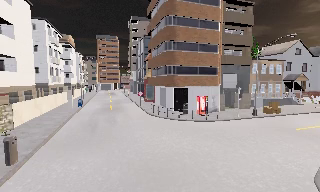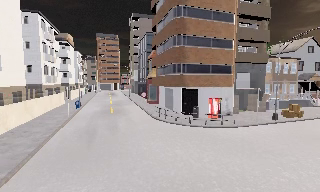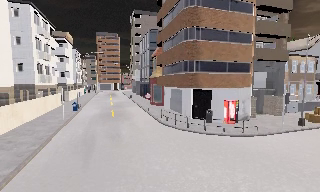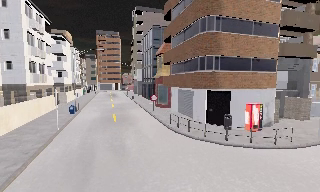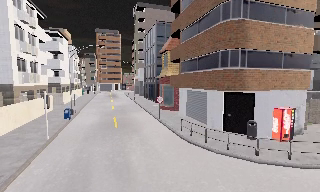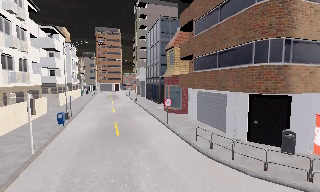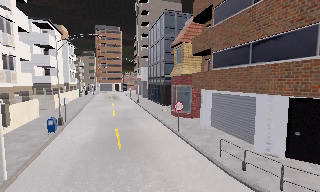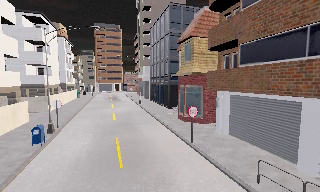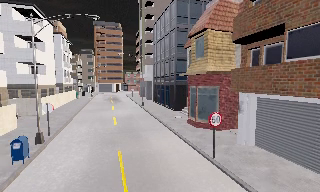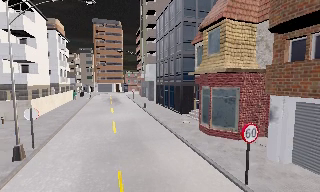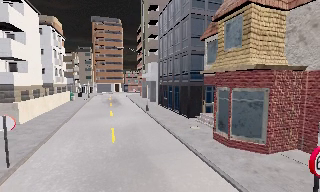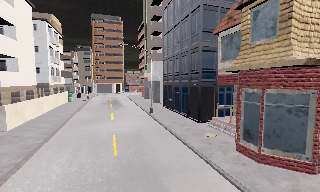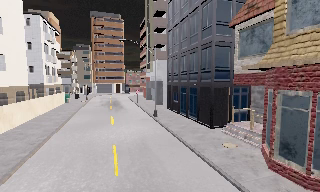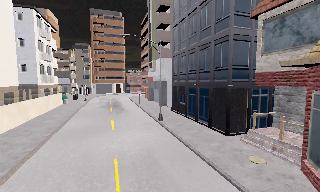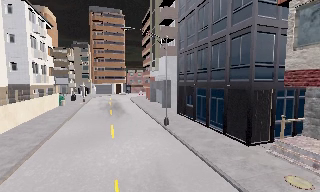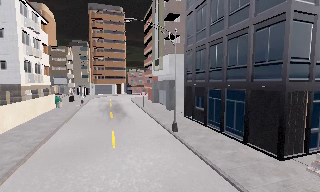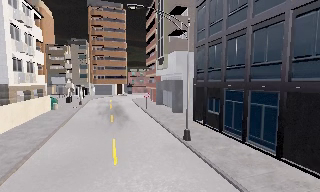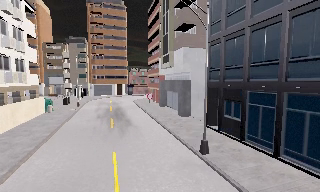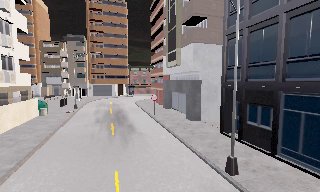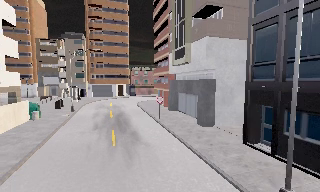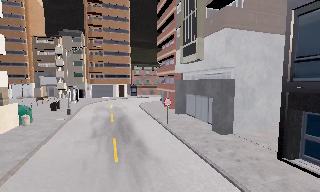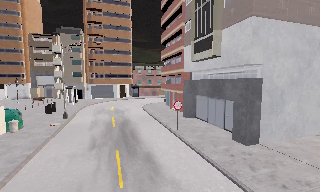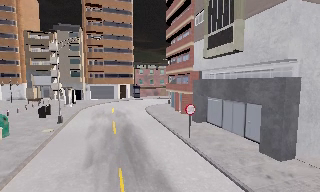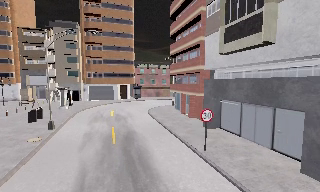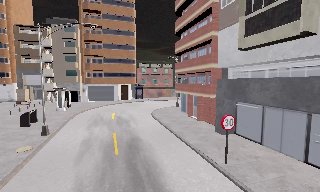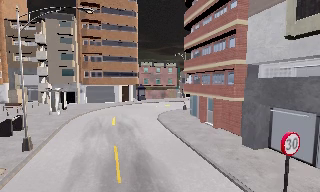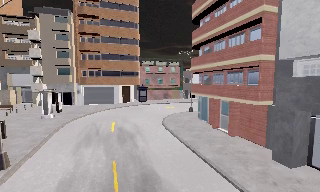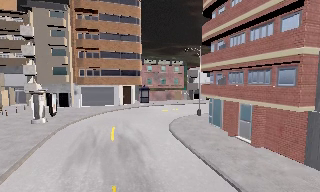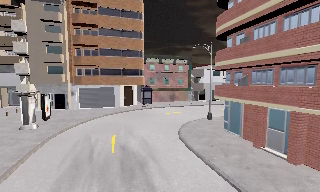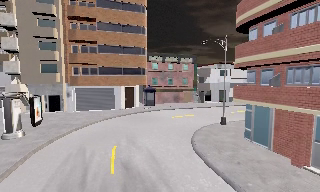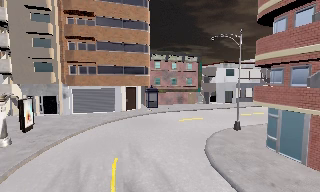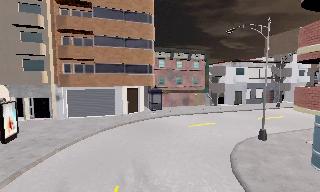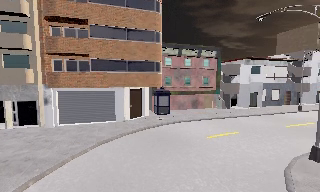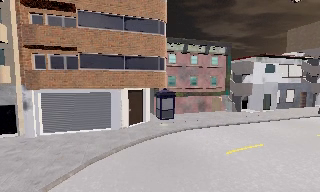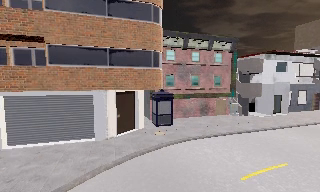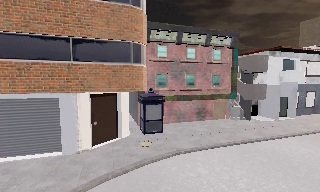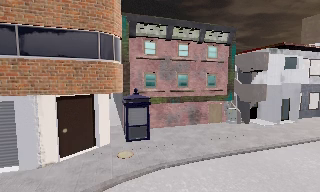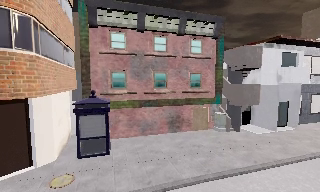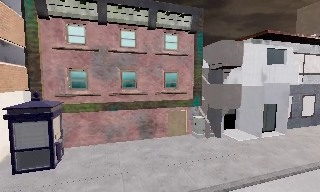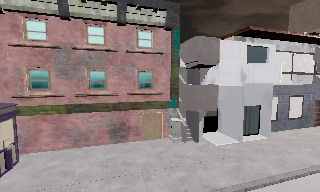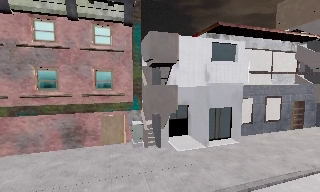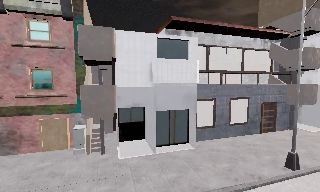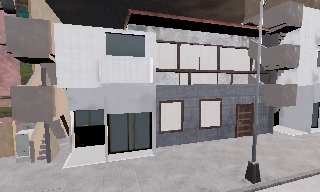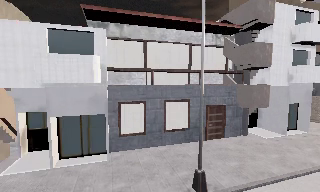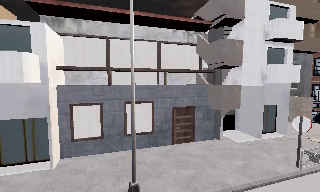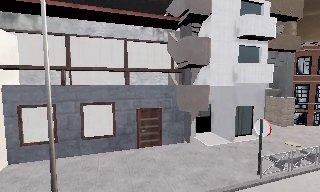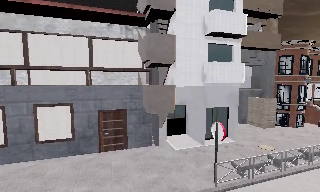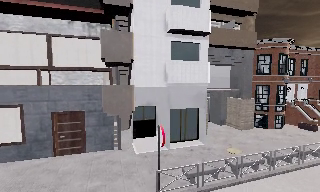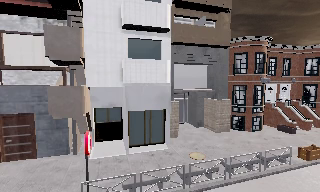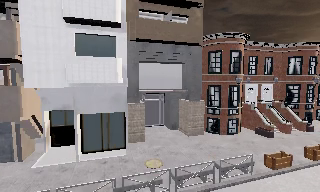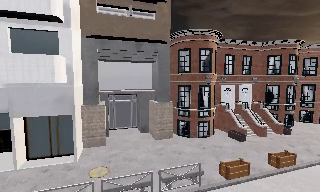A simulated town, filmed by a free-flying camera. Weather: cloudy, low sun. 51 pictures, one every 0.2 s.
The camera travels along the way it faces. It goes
forward.
0.0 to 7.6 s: The camera travels forward, about 75 m, so what stands in front looms larger.
7.6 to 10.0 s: The camera travels to its right, about 25 m, so close, fixed things drift to the left.
The film runs forward here.
